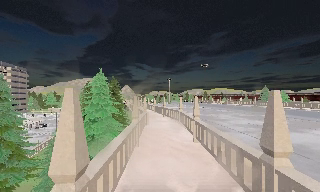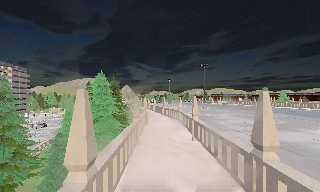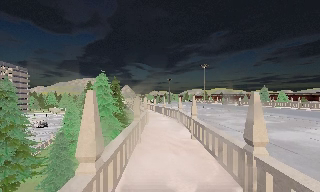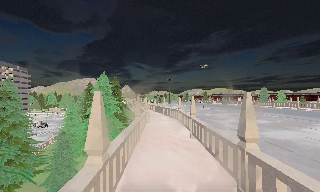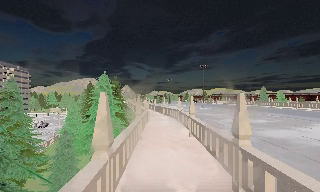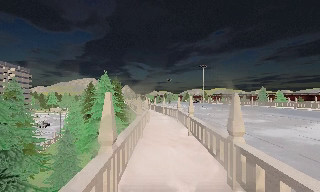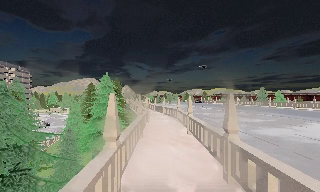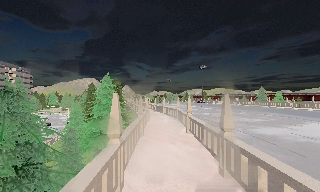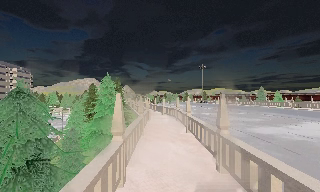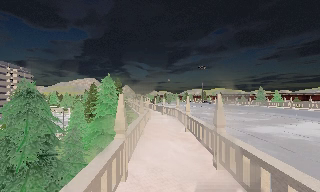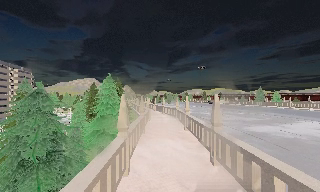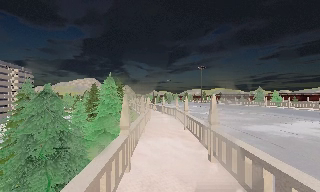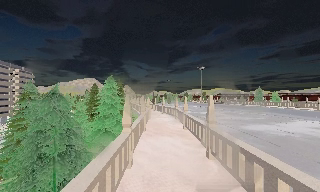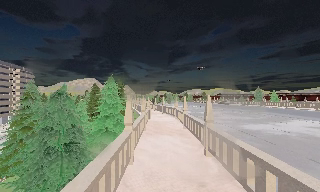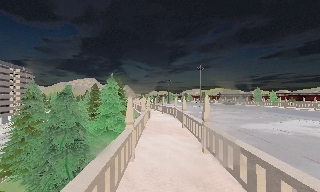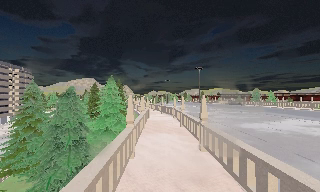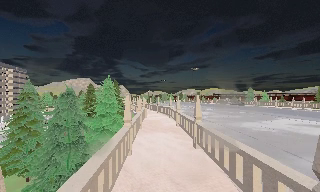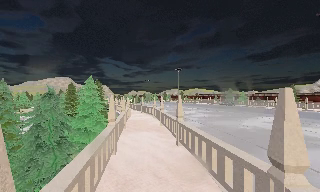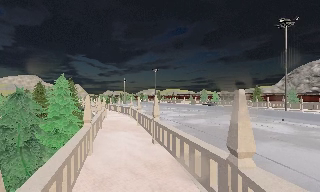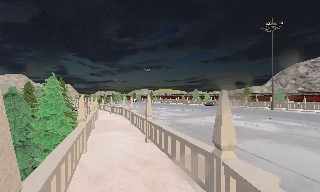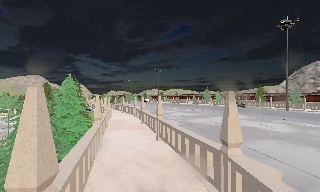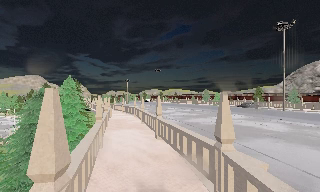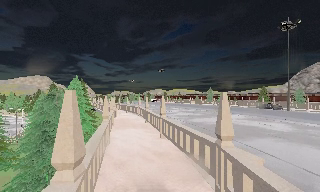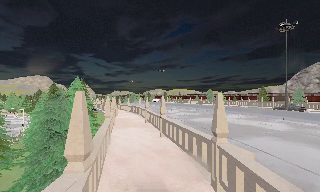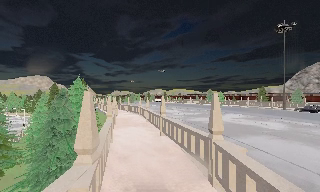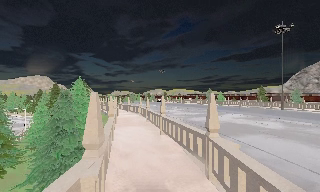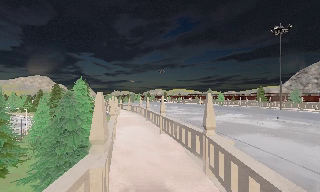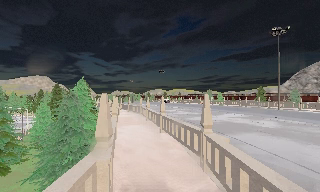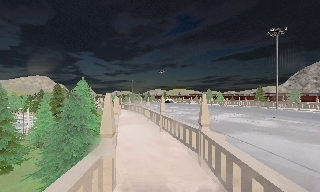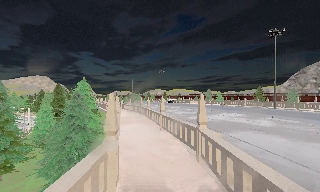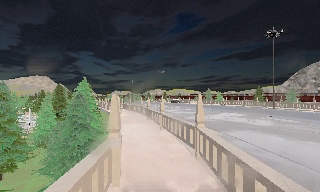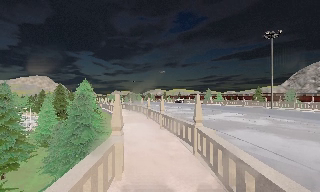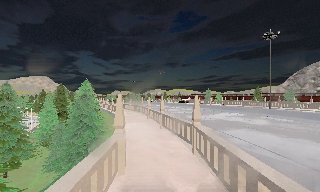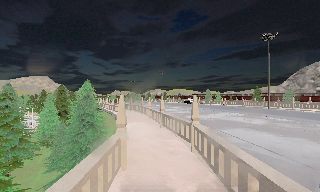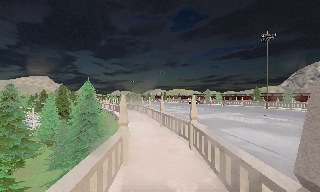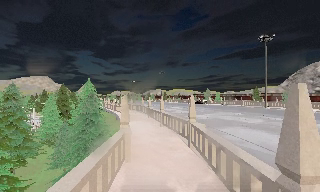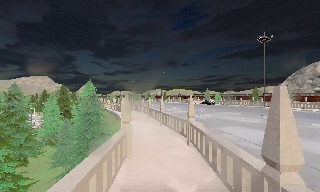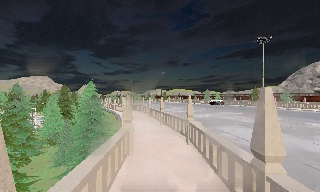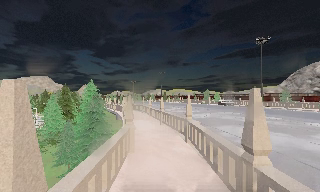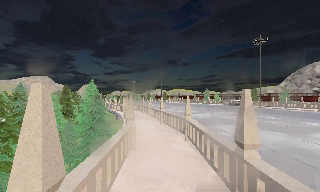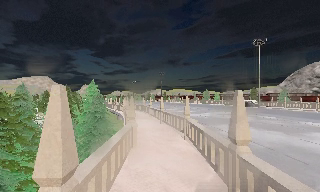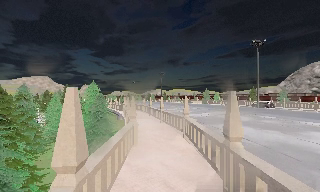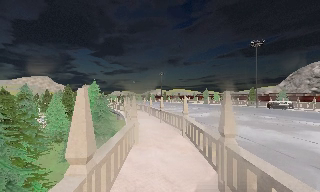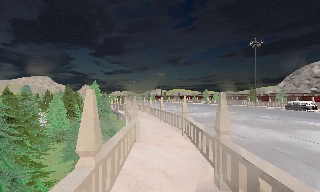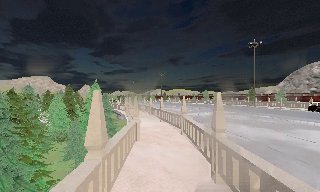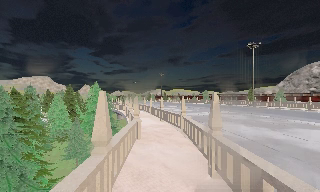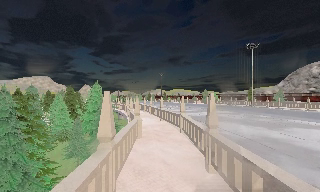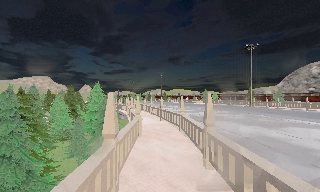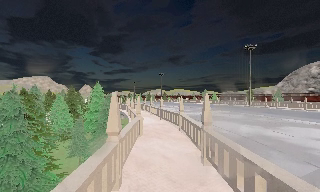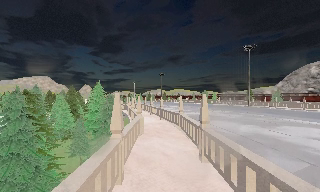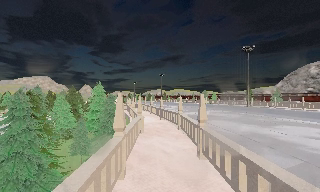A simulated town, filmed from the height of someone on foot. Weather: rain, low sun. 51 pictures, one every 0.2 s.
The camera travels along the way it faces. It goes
backward.
0.0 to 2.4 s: The camera travels backward, about 4 m, so what stands in front gets smaller.
2.4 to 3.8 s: The scene slides to the left, as the camera pans about 20 degrees to its right. It travels backward, about 2 m, so what stands in front gets smaller.
3.8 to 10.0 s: The camera travels backward, about 10 m, so what stands in front gets smaller.
The film runs backward here.
